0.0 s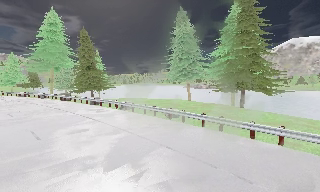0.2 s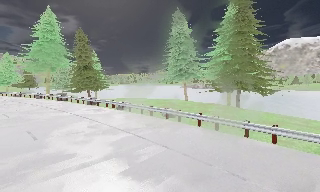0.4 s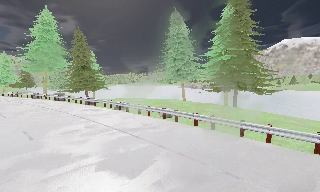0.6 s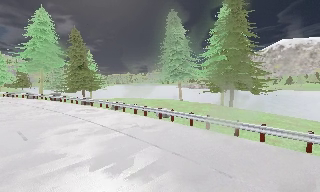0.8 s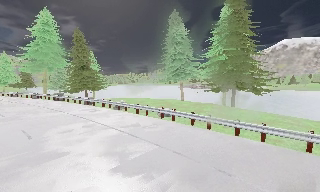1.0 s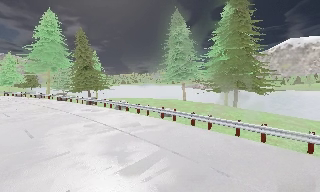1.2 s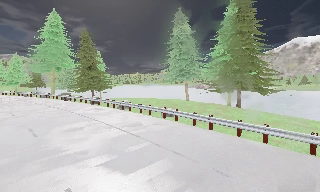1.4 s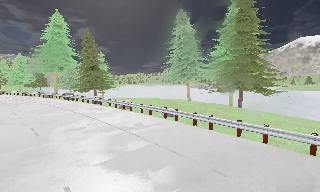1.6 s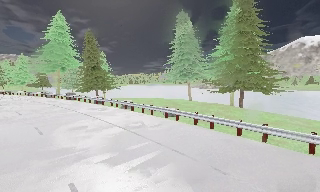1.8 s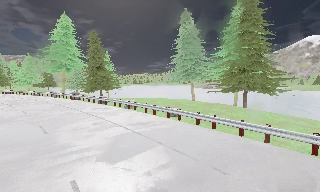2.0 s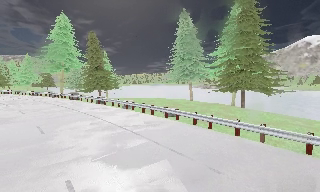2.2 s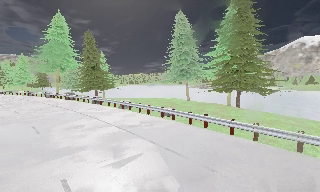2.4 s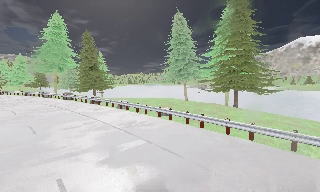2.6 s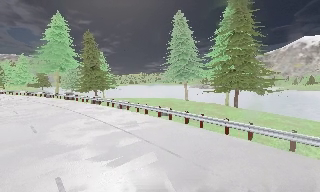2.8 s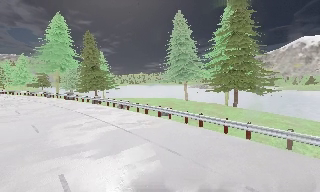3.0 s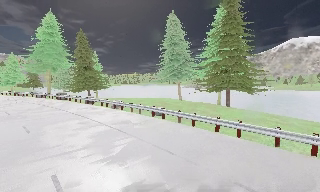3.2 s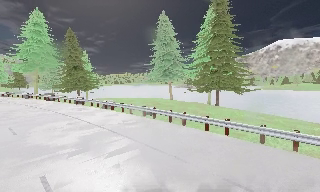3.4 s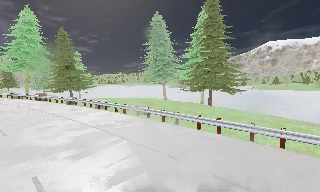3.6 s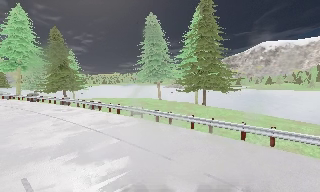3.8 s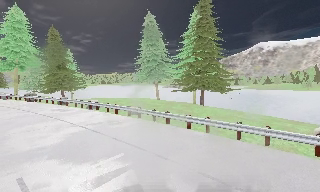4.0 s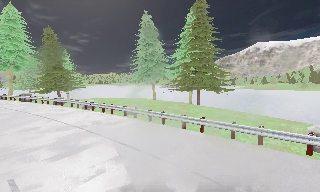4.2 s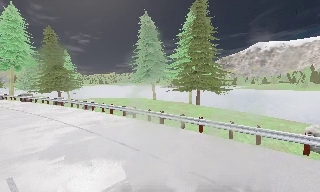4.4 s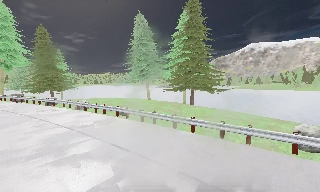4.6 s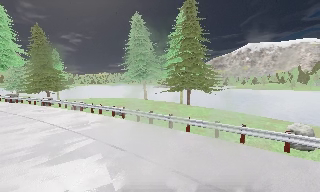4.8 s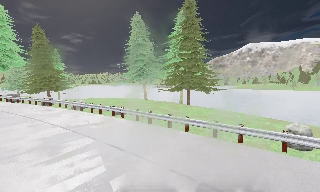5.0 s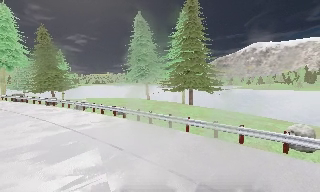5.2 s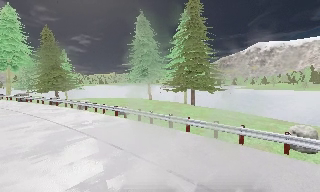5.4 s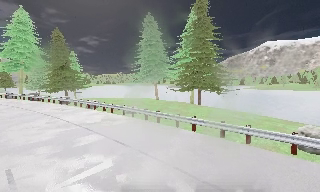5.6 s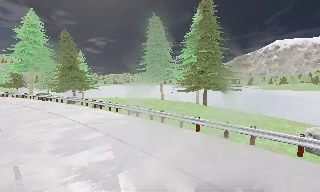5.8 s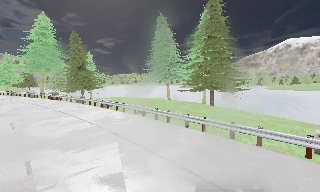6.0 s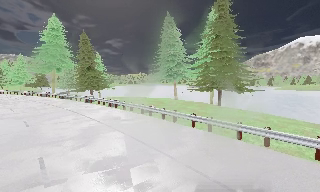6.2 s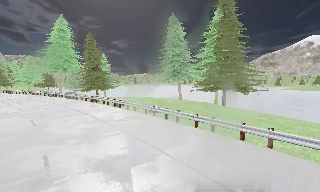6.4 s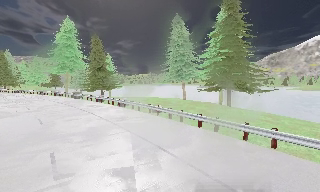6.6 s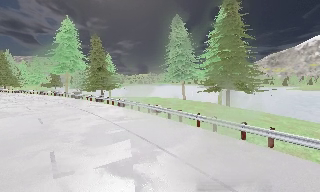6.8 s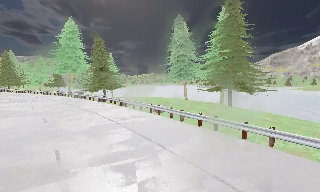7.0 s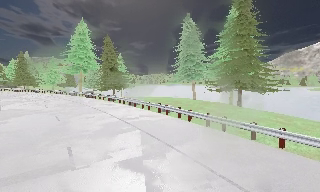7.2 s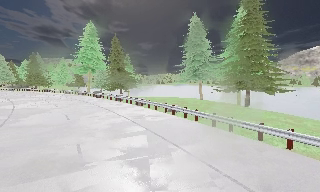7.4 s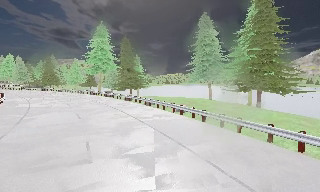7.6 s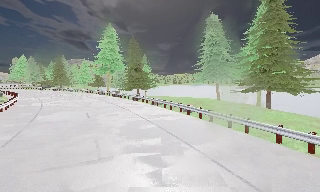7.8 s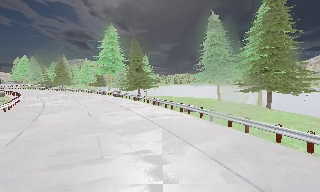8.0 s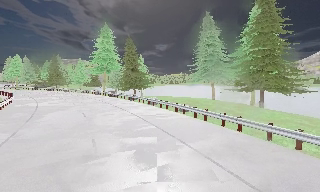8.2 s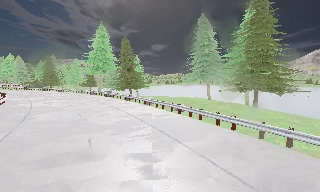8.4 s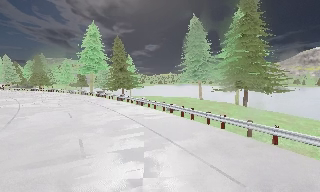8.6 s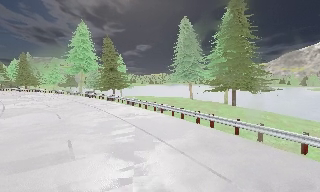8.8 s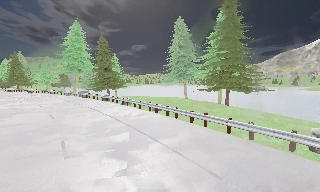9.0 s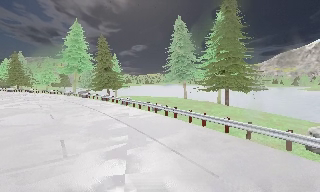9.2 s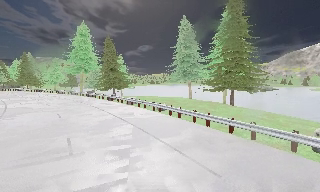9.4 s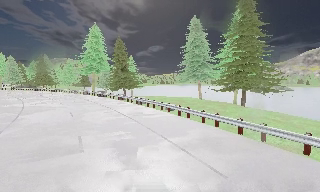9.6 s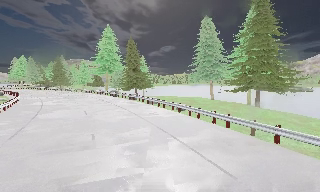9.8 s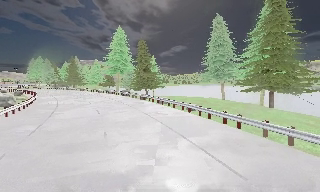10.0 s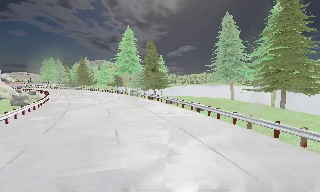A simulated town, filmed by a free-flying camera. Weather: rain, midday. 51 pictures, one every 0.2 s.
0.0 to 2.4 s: The camera travels to its right and backward, about 1.5 m, so close, fixed things drift to the left.
2.4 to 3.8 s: The camera travels backward, about 0.5 m, so what stands in front gets smaller.
3.8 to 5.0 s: The camera travels to its right, about 1 m, so close, fixed things drift to the left.
5.0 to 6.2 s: The camera swings to its left by about 15 degrees, and the scene slides to the right.
6.2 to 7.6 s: The camera pans to its left, which is counterclockwise from overhead, by about 15 degrees. It travels backward, about 0.5 m, so what stands in front gets smaller.
7.6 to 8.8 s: The camera travels backward, about 0.5 m, so what stands in front gets smaller.
8.8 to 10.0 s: The camera pans to its left, which is counterclockwise from overhead, by about 15 degrees. It travels backward, about 0.5 m, so what stands in front gets smaller.
The film runs backward here.
